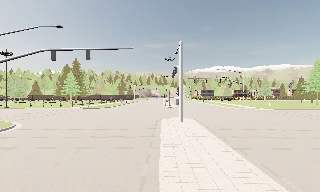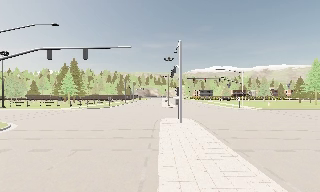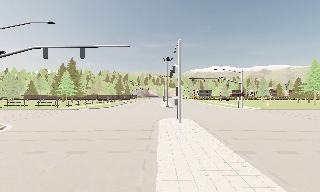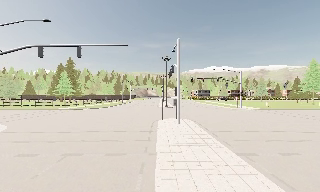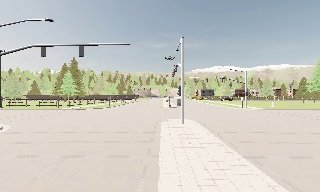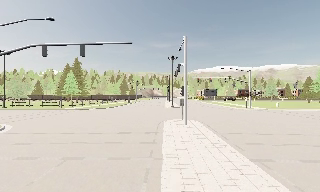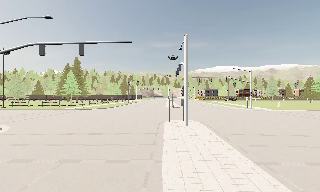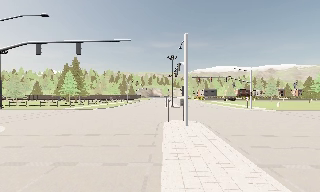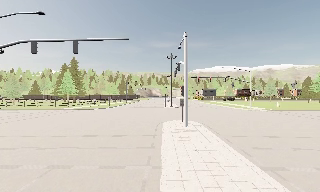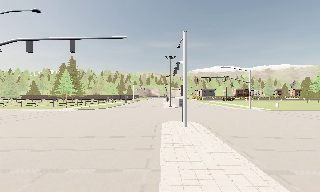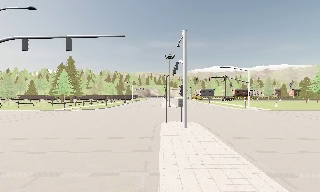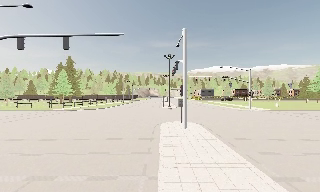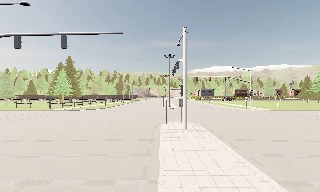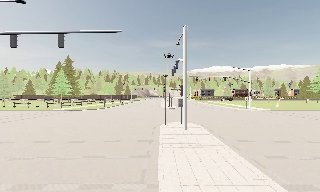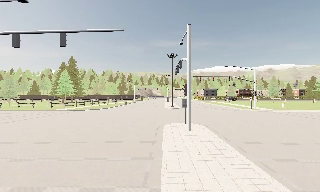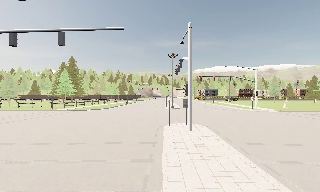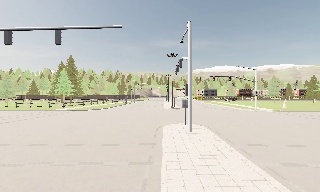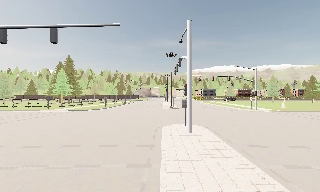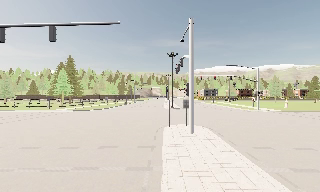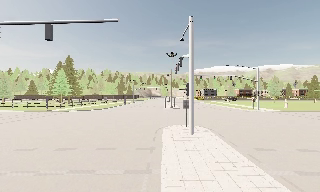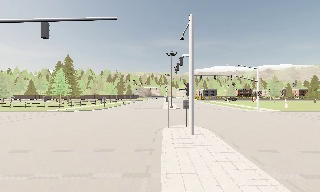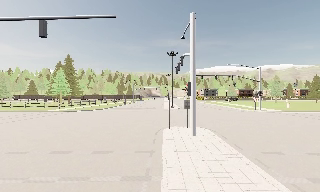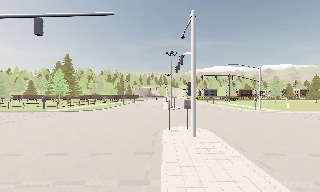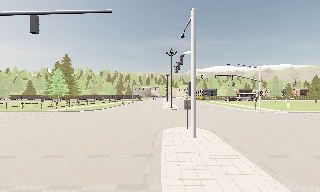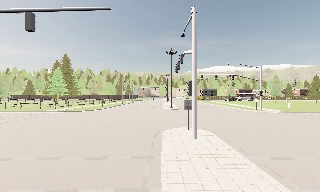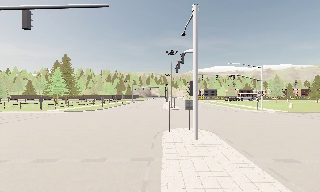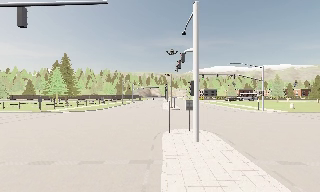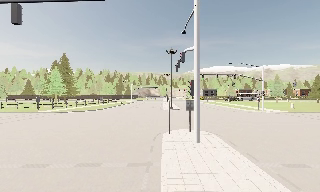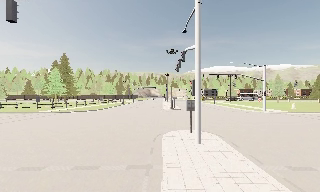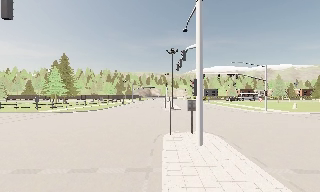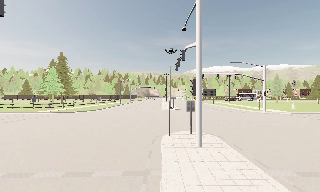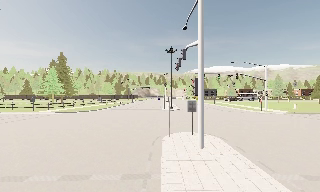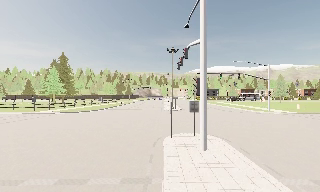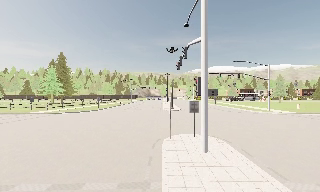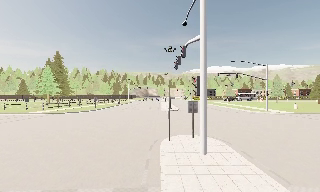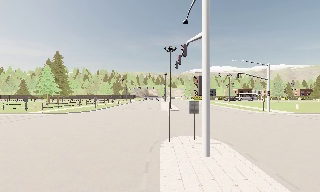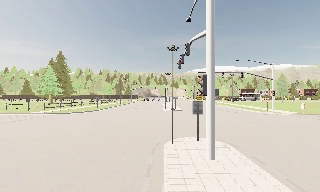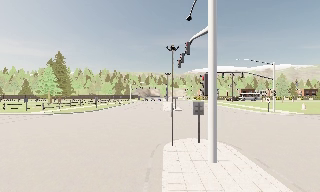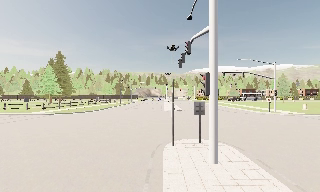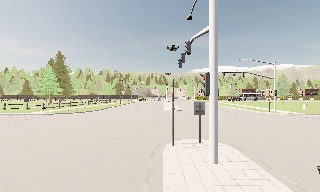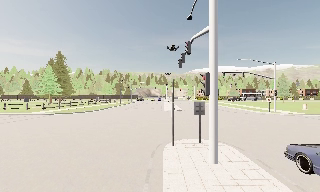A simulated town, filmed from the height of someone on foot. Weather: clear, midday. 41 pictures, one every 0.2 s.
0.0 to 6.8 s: The camera travels forward, about 9 m, so what stands in front looms larger.
6.8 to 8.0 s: The camera travels forward, about 1 m, so what stands in front looms larger. It loses speed.
The film runs forward here.
